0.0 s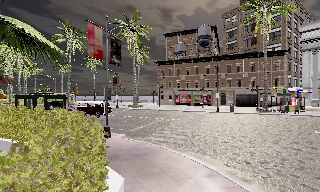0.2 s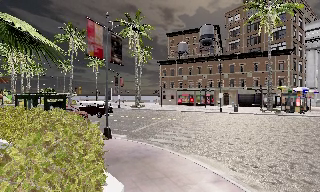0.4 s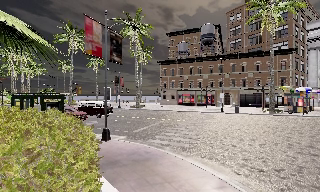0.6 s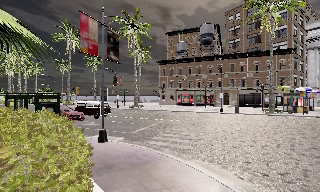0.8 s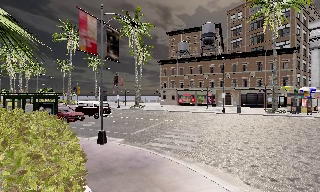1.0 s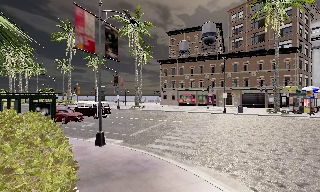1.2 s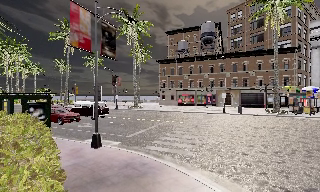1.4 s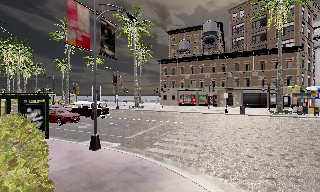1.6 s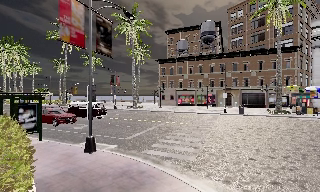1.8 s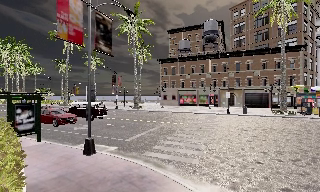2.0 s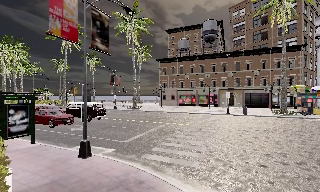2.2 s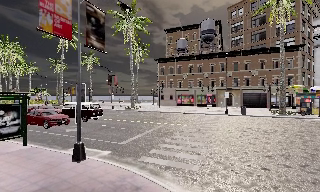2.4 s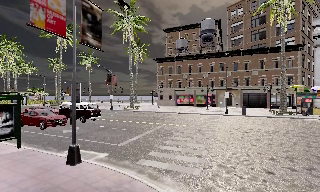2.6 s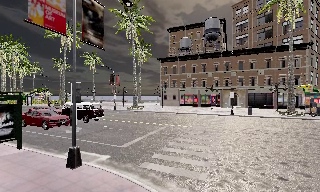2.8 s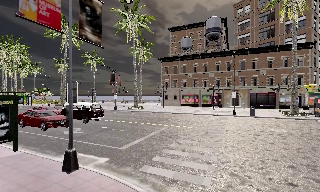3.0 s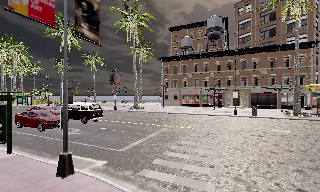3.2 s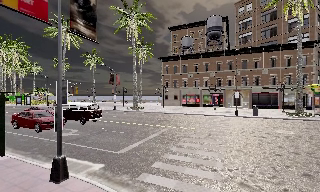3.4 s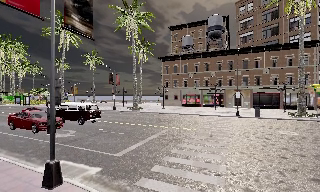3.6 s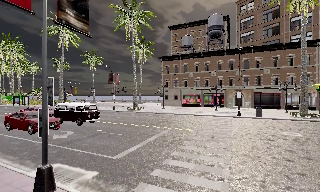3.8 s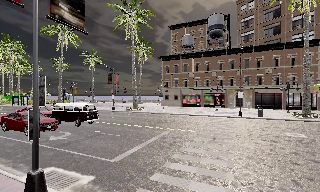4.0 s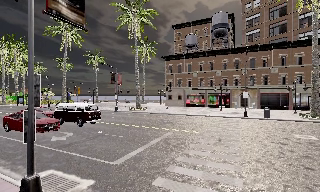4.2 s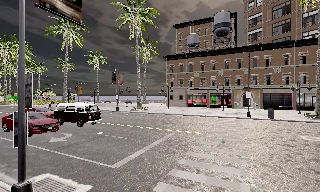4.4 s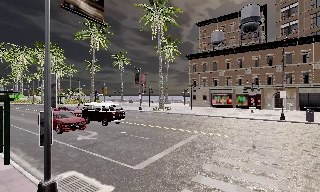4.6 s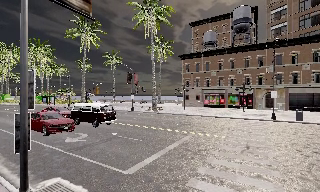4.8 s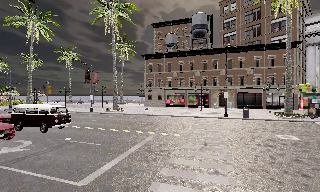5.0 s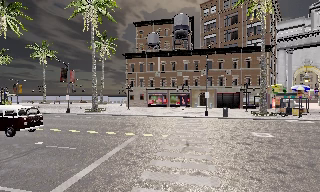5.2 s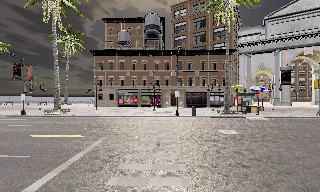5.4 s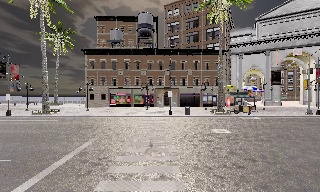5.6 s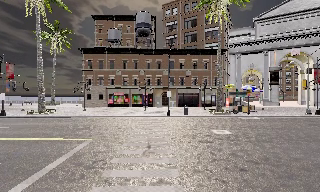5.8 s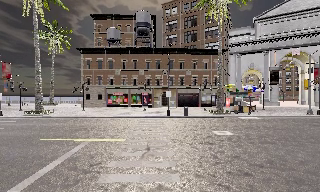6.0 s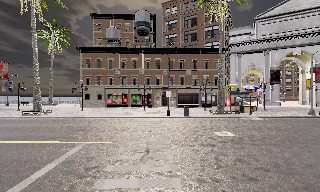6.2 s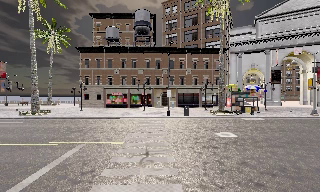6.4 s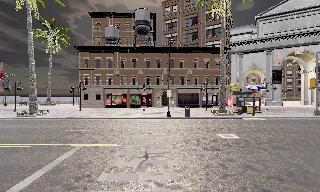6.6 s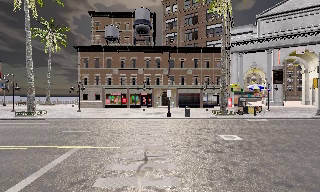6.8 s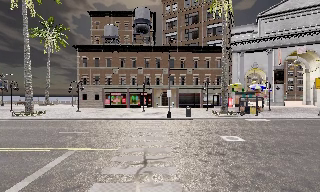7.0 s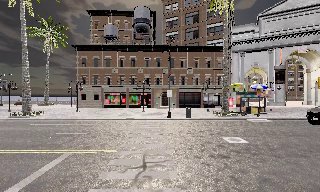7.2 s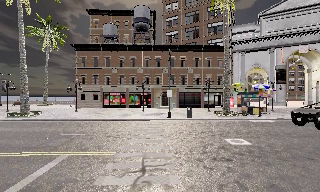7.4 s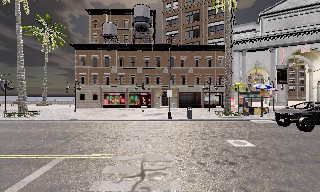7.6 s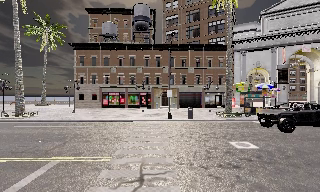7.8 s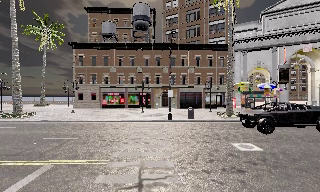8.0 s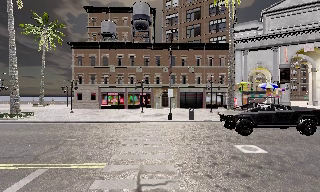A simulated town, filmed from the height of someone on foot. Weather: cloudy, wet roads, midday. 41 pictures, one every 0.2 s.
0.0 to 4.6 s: The camera travels forward, about 7 m, so what stands in front looms larger.
4.6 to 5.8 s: The scene slides to the left, as the camera pans about 35 degrees to its right. It travels forward, about 2 m.
5.8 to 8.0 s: The camera travels forward, about 3.5 m, so what stands in front looms larger.
The film runs forward here.
